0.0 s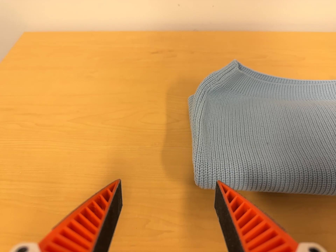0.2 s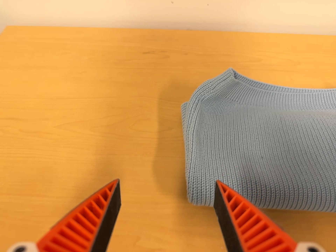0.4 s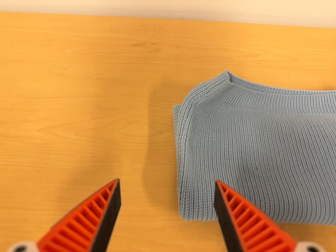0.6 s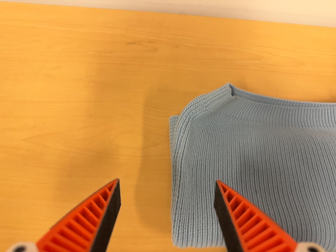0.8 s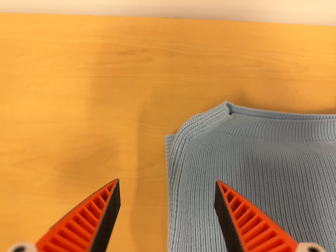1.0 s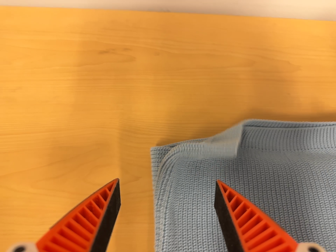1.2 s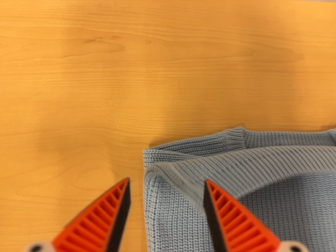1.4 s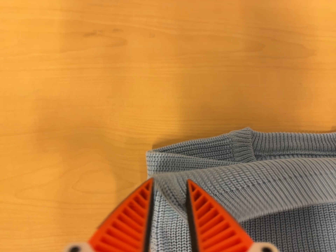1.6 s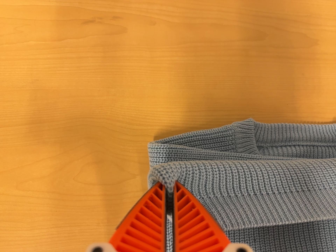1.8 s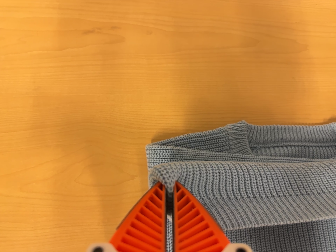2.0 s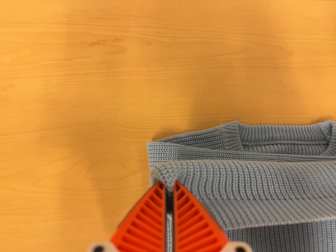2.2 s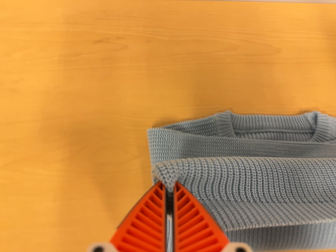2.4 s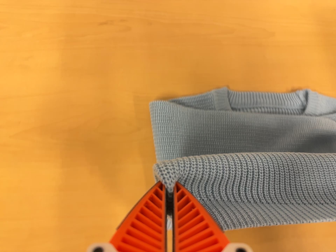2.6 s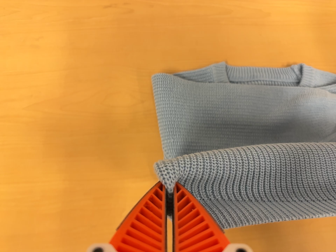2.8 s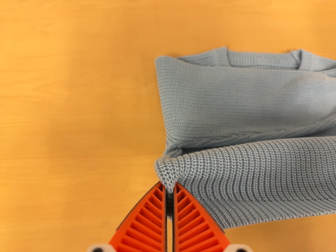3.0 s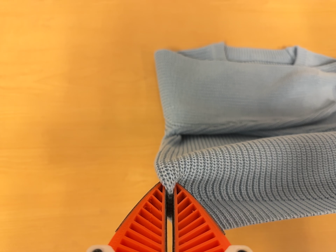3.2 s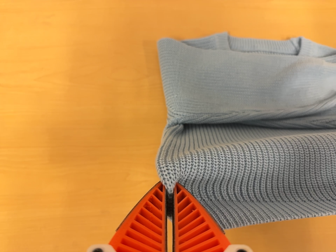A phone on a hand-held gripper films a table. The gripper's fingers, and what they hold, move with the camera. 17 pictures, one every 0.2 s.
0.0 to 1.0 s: The camera travels toward the top of its view and forward, about 22 cm. Its aim tips toward the bottom of its view by about 20 degrees.
1.0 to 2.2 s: The camera shifts only a little, or ends up much as it began.
2.2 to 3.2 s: The camera travels toward the bottom of its view and backward, about 16 cm, so close, fixed things drift upward.
The film runs backward here.
